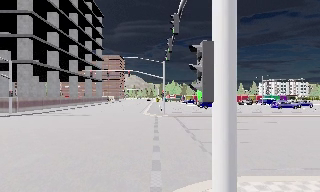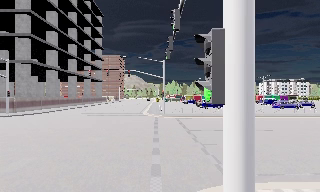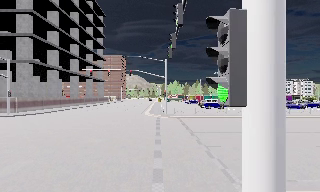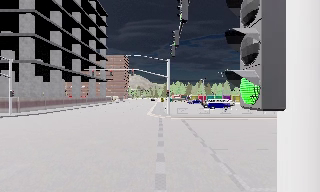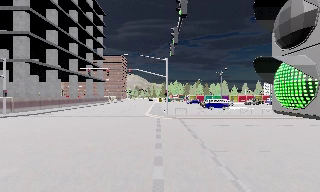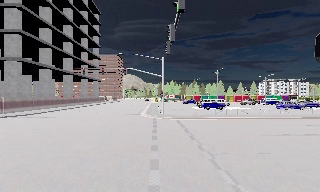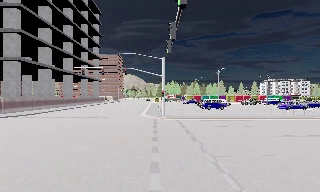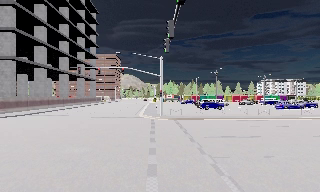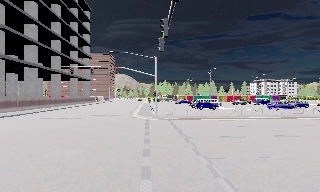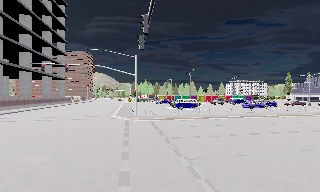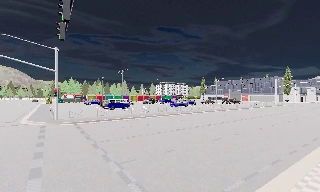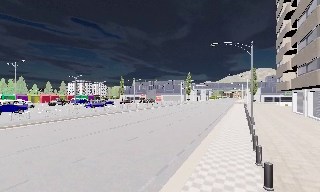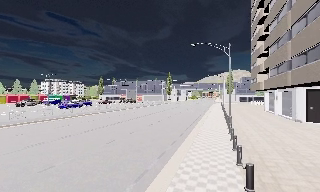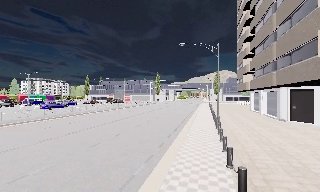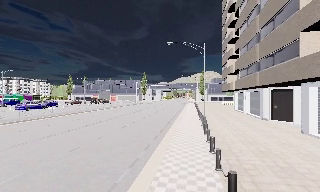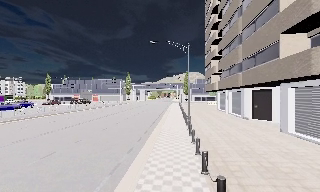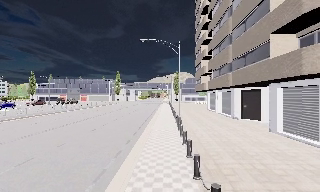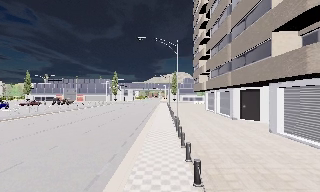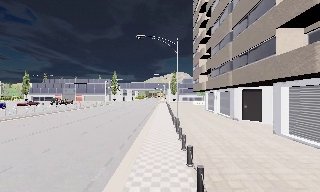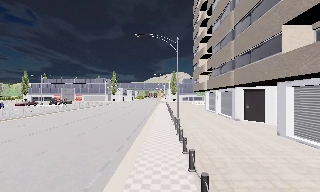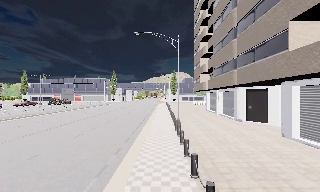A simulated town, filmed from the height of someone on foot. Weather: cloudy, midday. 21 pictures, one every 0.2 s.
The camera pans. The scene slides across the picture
to the left.
The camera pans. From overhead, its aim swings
clockwise.
0.0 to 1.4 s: The camera travels forward, about 2.5 m, so what stands in front looms larger.
1.4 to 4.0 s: The camera swings to its right by about 85 degrees, and the scene slides to the left. It travels forward, about 5 m.
The film runs forward here.
